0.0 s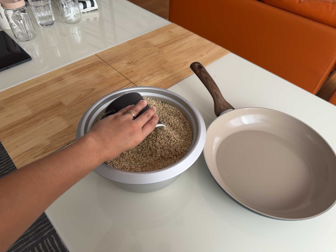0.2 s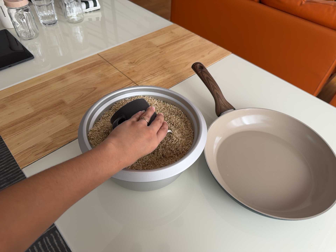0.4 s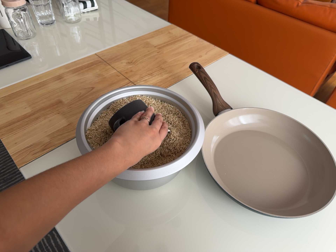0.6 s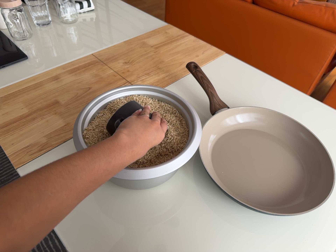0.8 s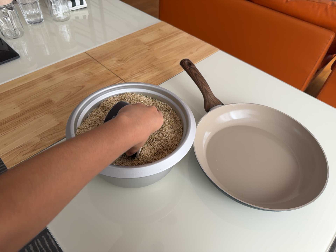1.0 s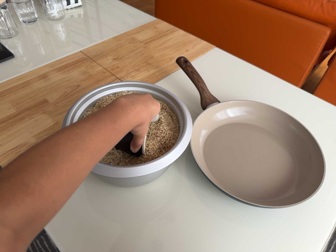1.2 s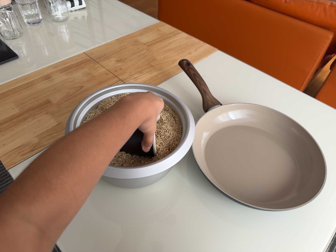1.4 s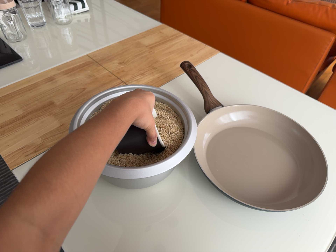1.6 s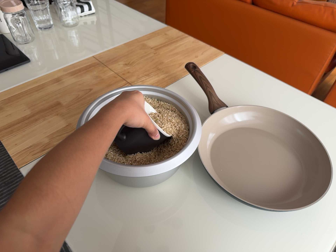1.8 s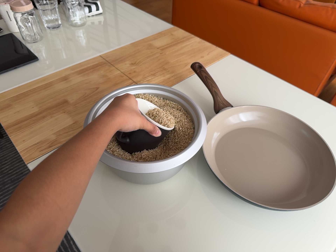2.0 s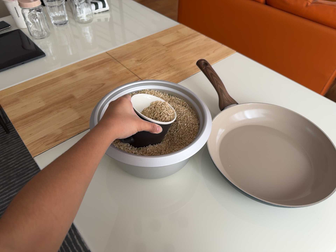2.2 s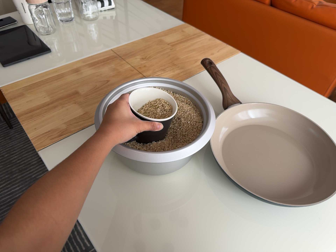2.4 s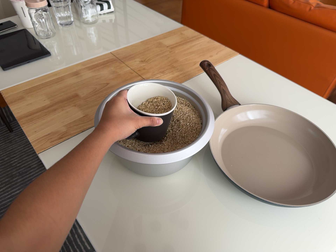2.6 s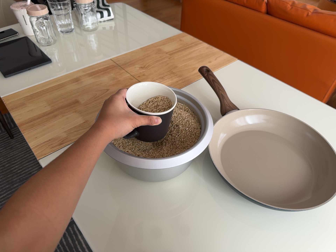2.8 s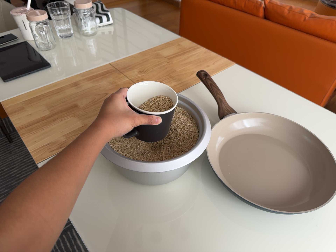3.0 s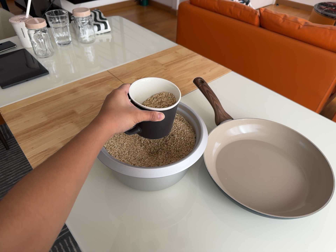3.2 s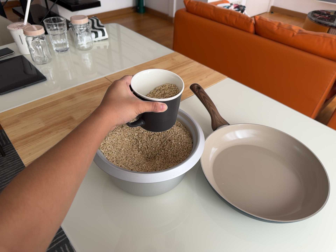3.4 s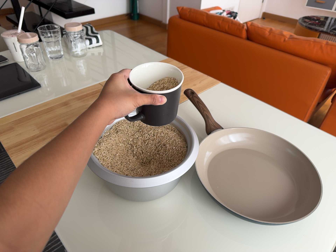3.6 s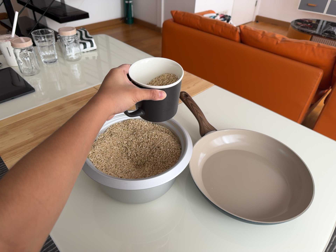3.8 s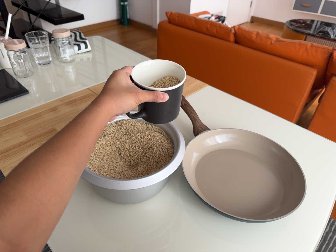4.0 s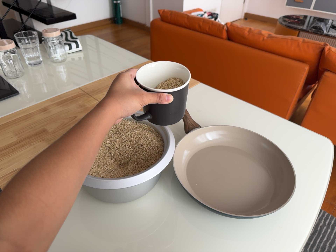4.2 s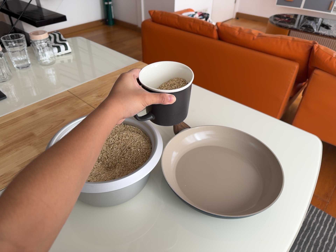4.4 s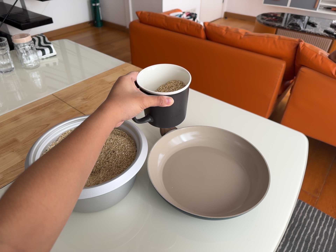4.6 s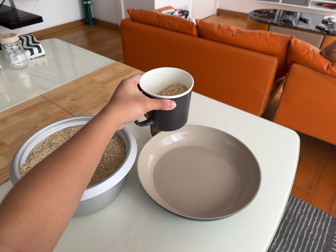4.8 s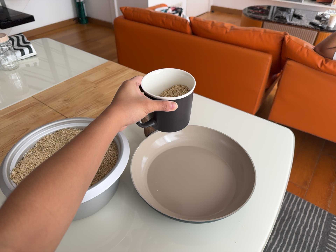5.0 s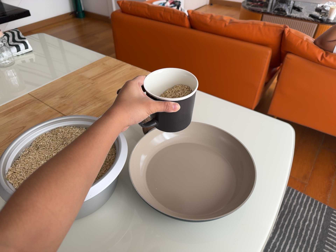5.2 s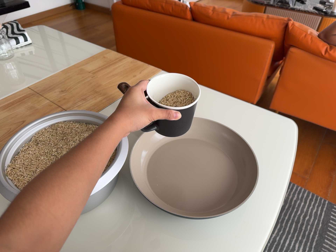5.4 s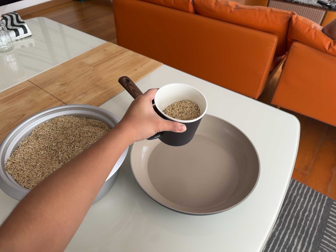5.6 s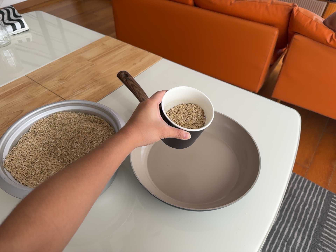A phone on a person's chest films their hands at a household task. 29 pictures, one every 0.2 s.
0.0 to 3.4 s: The camera travels backward, about 7 cm, so what stands in front gets smaller. Its aim tips toward the top of its view by about 10 degrees.
3.4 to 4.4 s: The camera travels to its right, about 7 cm, so close, fixed things drift to the left.
4.4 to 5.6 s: The camera shifts only a little, or ends up much as it began.
The film runs forward here.
